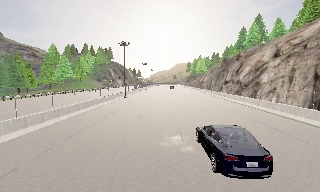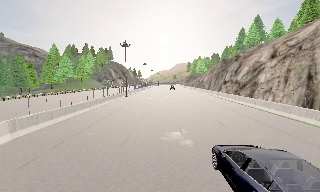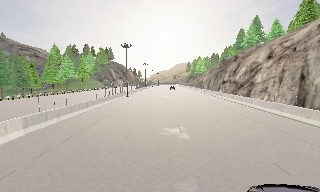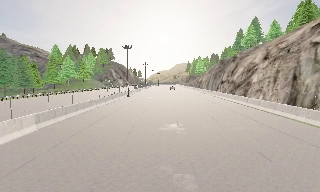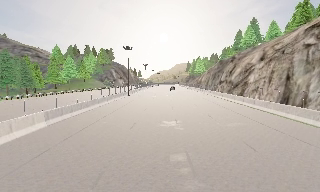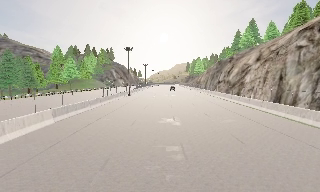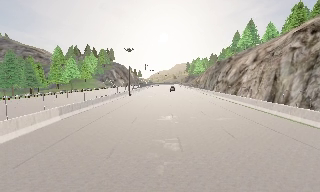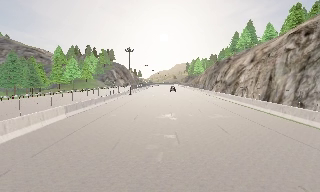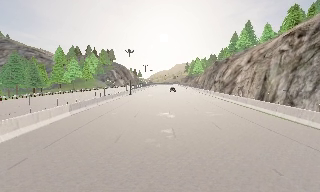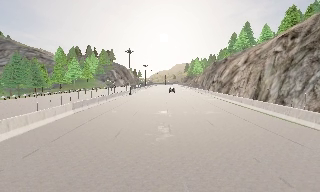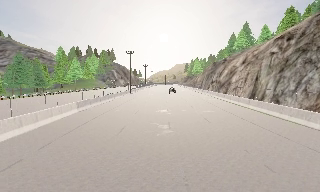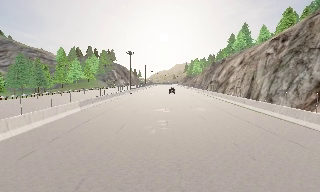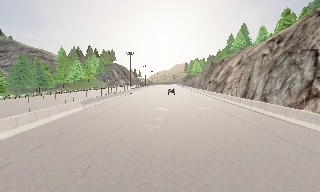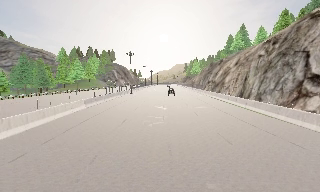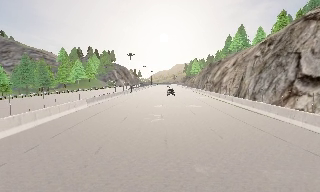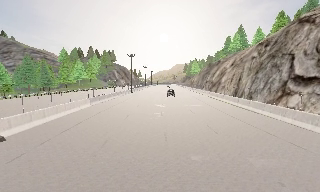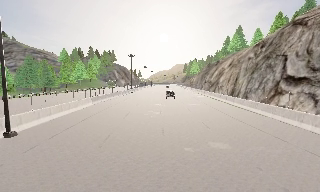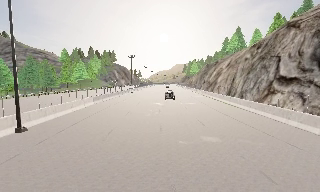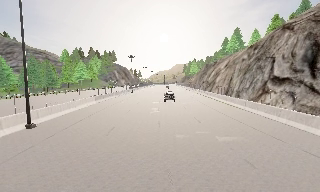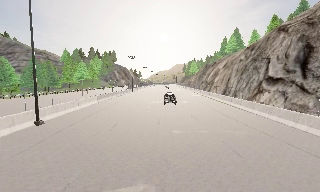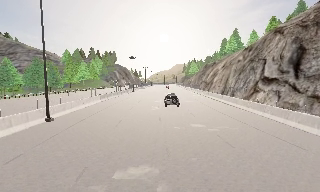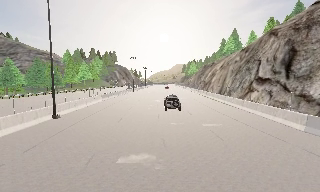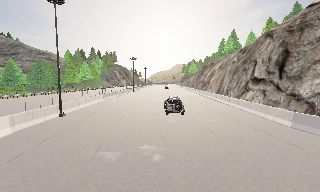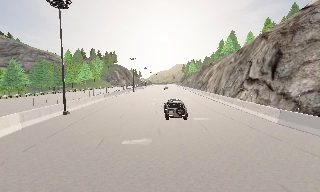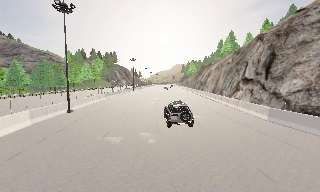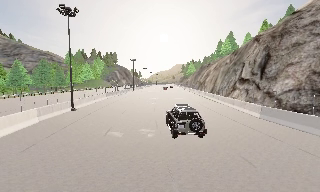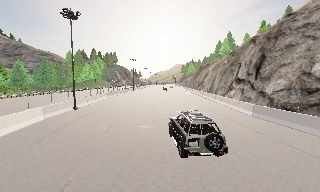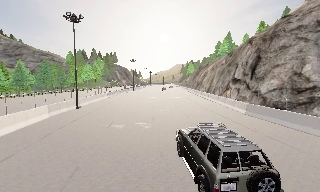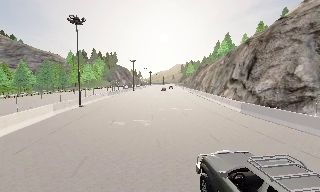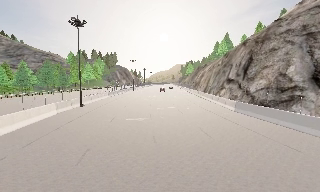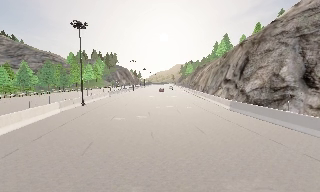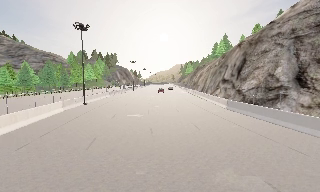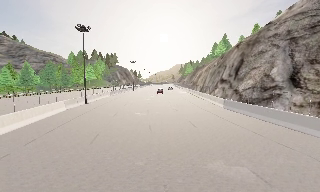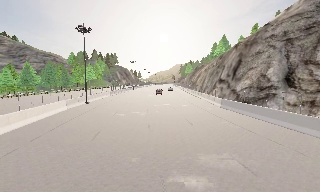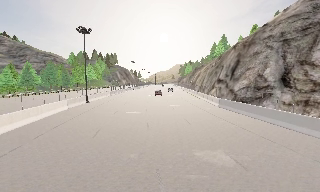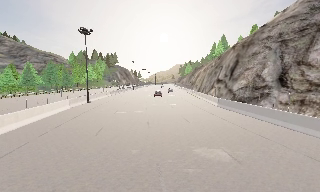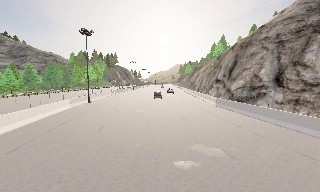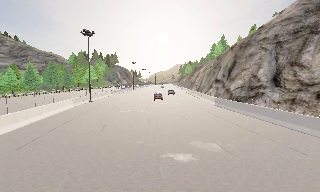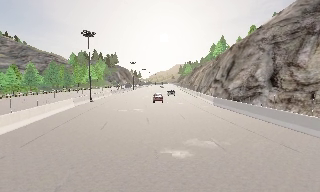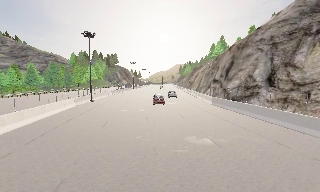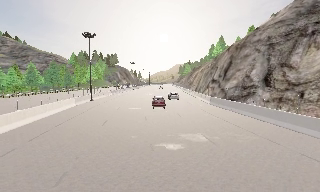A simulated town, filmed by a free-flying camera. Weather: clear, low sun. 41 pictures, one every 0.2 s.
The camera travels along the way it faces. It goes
backward.
0.0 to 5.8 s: The camera travels backward, about 30 m, so what stands in front gets smaller.
5.8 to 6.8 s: The camera travels backward, about 3.5 m, so what stands in front gets smaller. It loses speed.
6.8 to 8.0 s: The camera travels backward, about 2.5 m, so what stands in front gets smaller.
The film runs backward here.
